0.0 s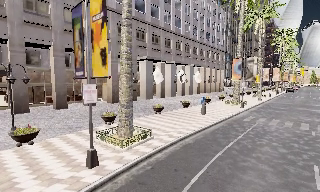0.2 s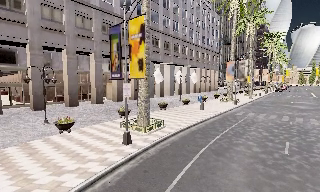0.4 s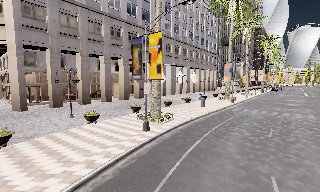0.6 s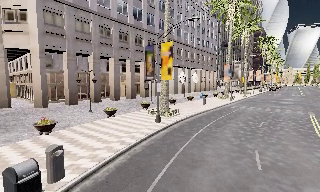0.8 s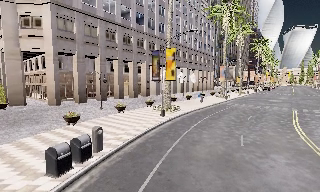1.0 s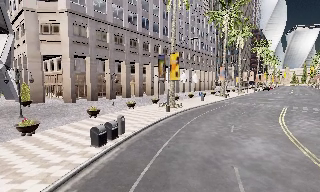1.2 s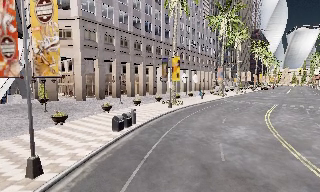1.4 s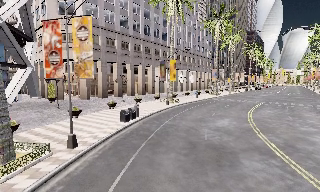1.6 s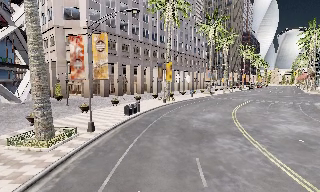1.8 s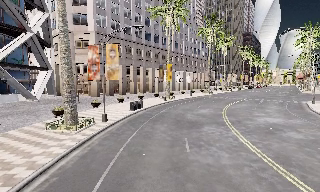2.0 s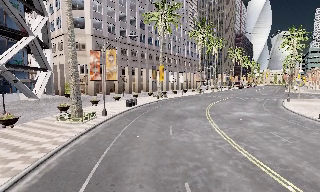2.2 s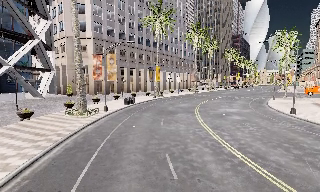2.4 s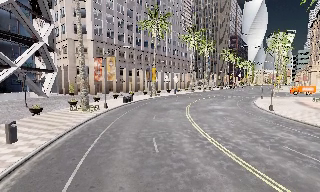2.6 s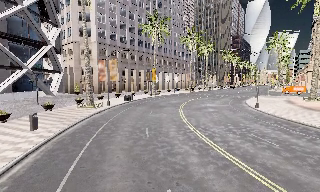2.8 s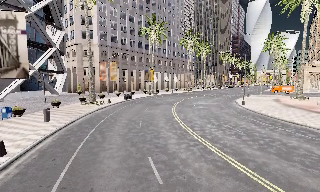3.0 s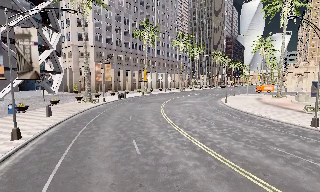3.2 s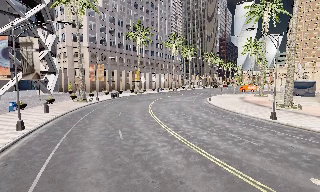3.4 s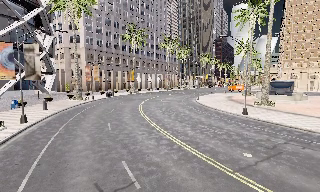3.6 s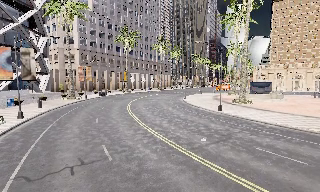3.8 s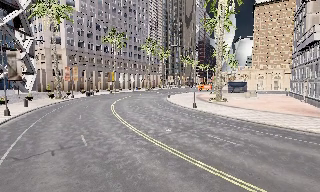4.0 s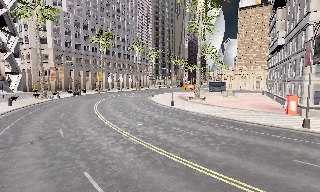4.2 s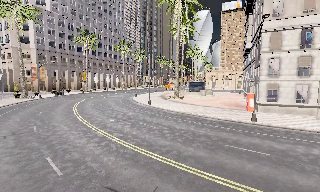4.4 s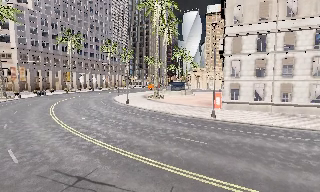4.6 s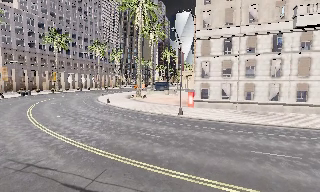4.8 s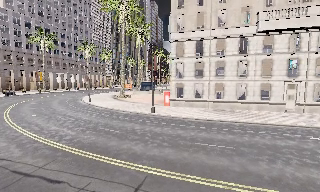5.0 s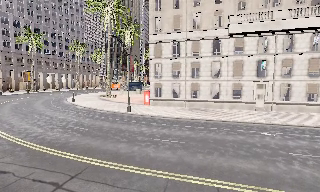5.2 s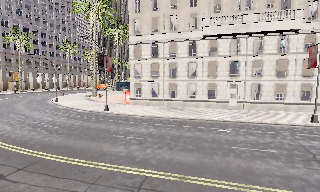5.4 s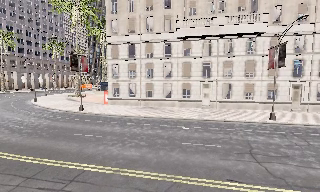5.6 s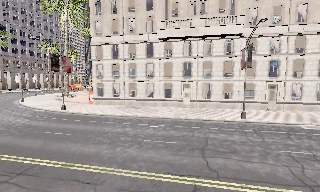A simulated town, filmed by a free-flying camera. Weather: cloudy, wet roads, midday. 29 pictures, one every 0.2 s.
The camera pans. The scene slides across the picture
to the left.
The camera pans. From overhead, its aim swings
clockwise.
0.0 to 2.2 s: The camera travels backward, about 30 m, so what stands in front gets smaller.
2.2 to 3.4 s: The camera travels backward and to its right, about 14 m, so what stands in front gets smaller.
3.4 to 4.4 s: The camera swings to its right by about 15 degrees, and the scene slides to the left. It travels to its right and backward, about 12 m, so close, fixed things drift to the left.
4.4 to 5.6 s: The camera travels to its right, about 15 m, so close, fixed things drift to the left.
The film runs forward here.
